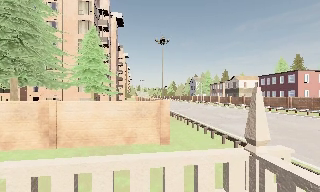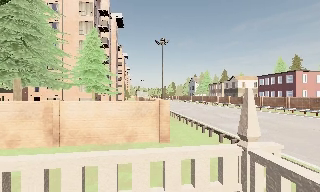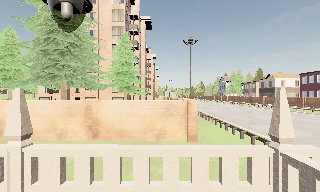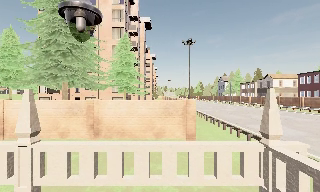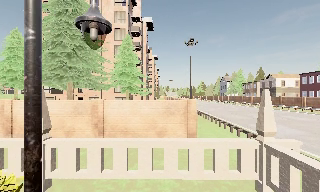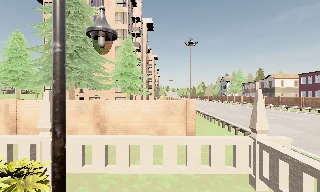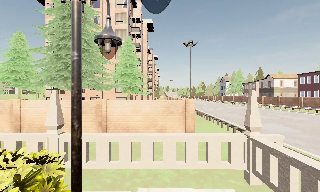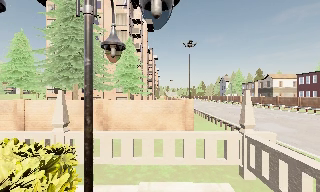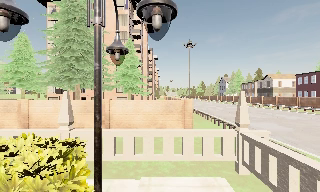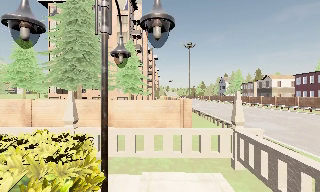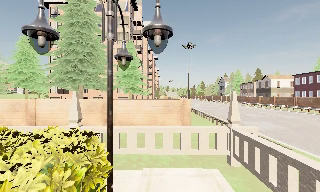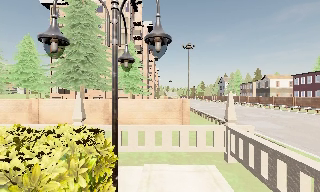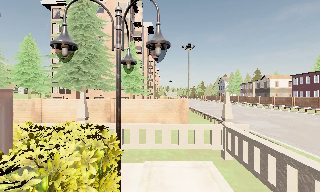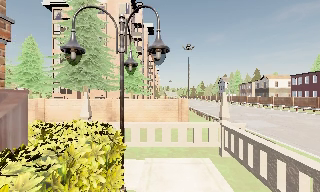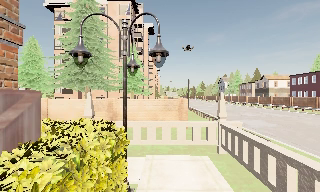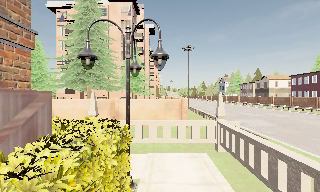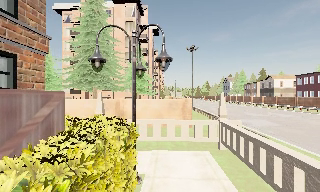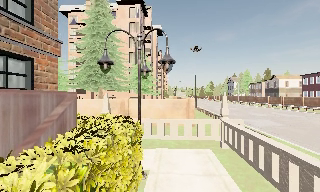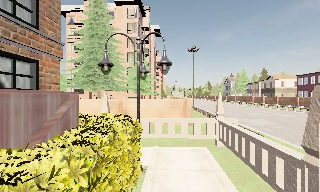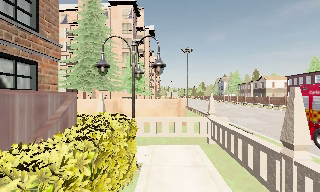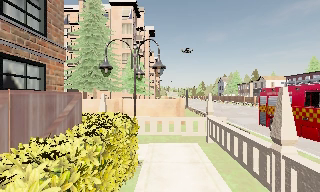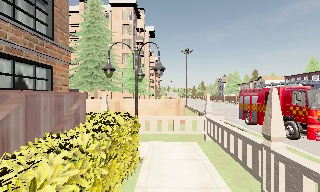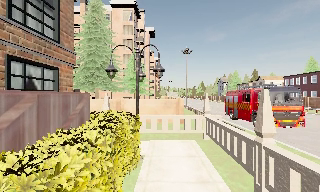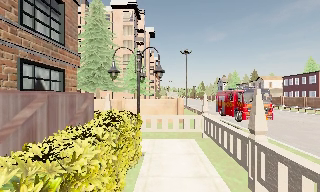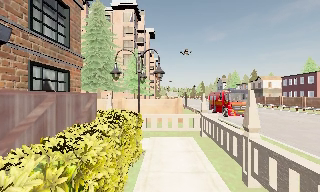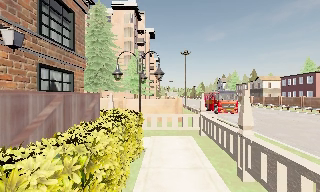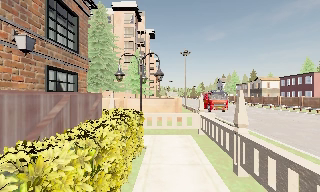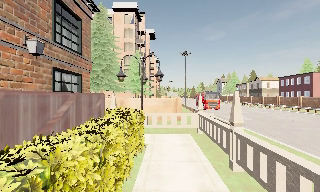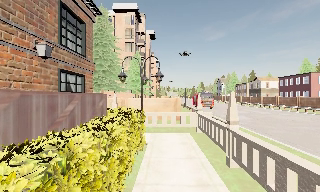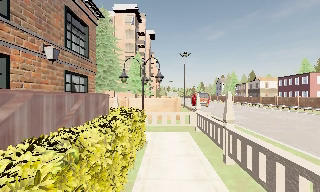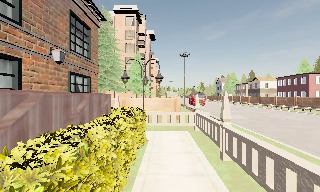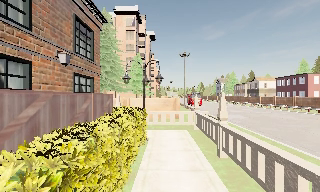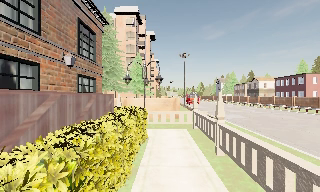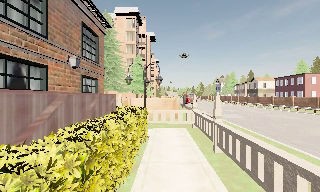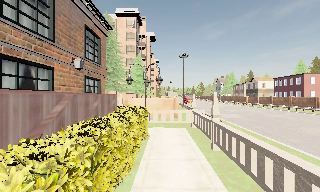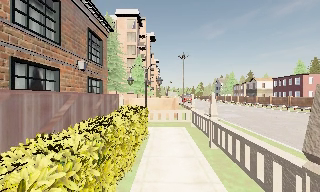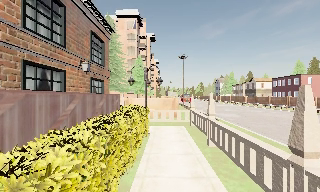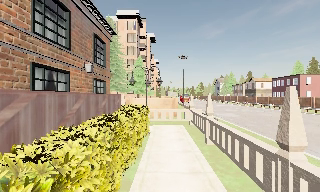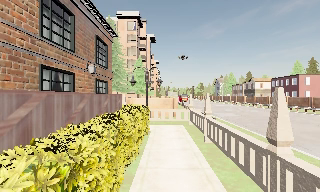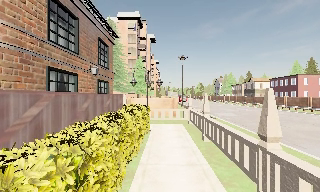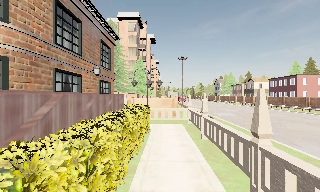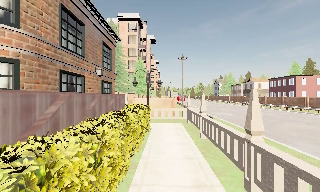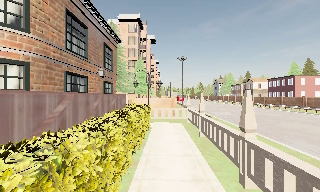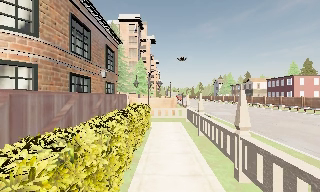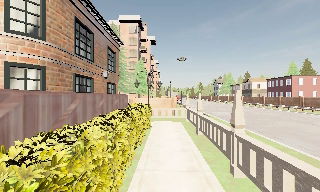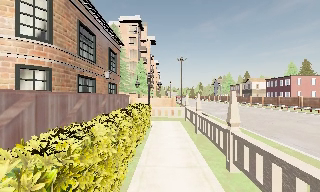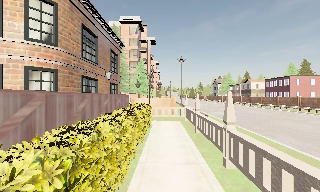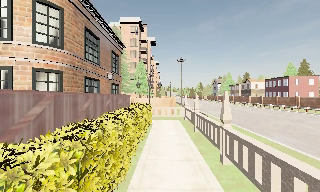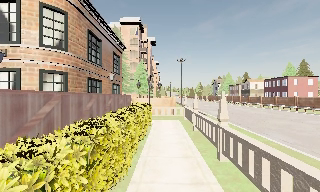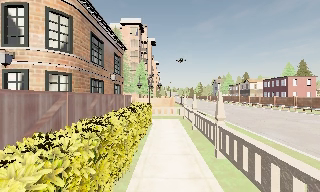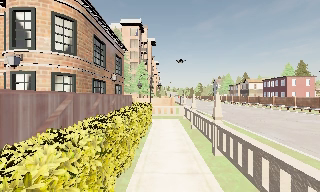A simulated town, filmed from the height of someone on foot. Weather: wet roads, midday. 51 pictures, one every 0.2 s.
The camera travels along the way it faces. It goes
backward.
0.0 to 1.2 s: The camera swings to its left by about 10 degrees, and the scene slides to the right. It travels backward, about 2 m, so what stands in front gets smaller.
1.2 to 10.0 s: The camera travels backward, about 13 m, so what stands in front gets smaller.
The film runs backward here.
